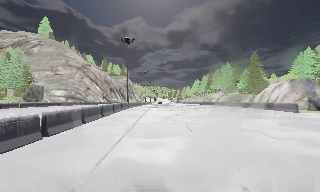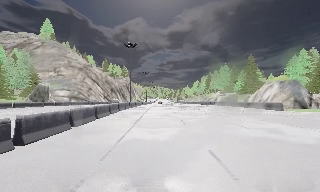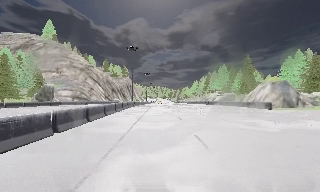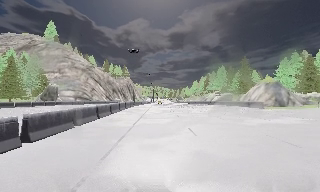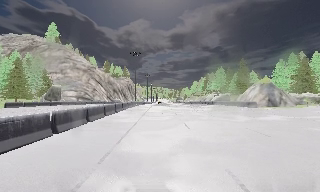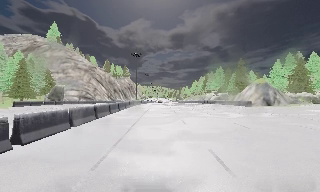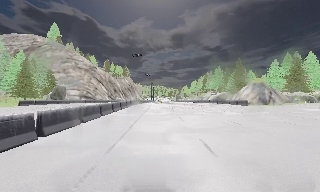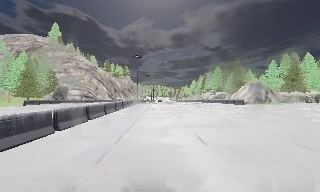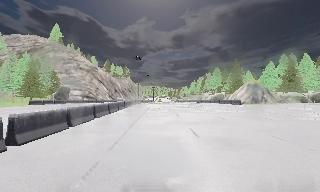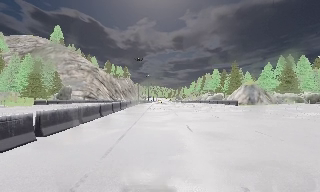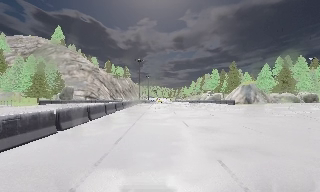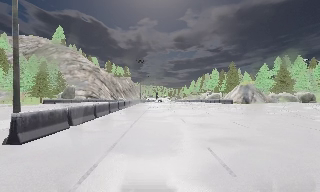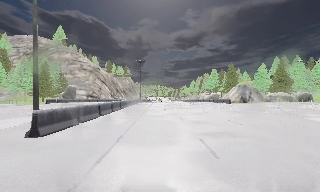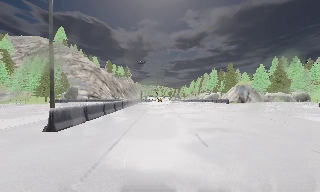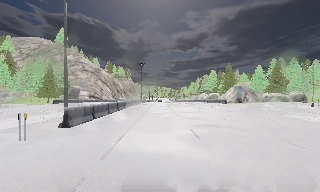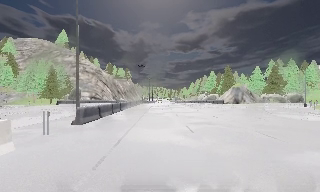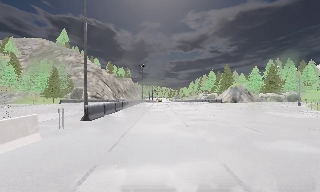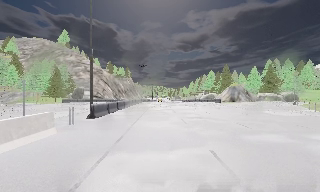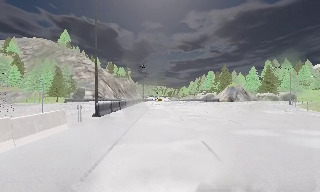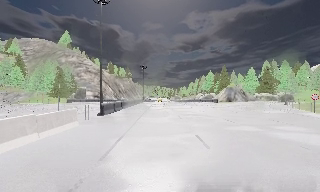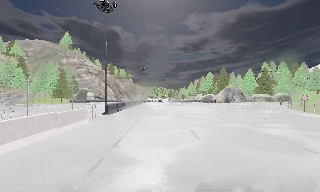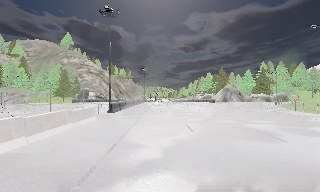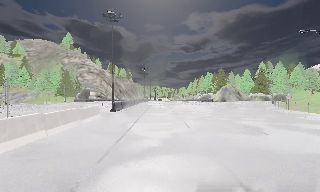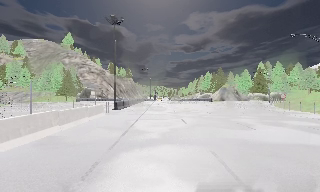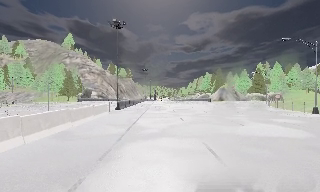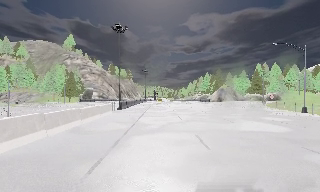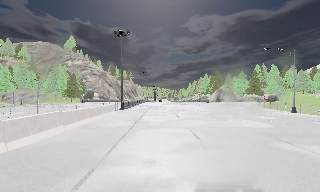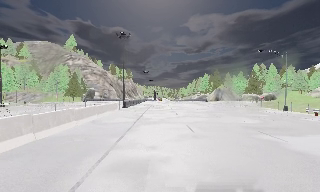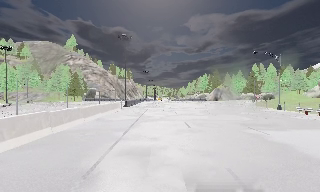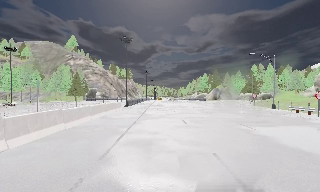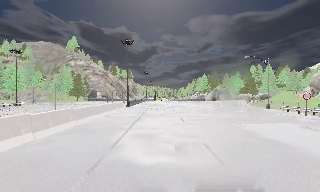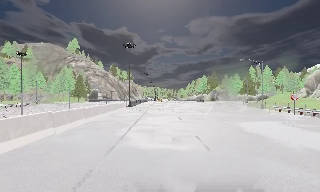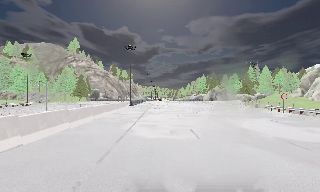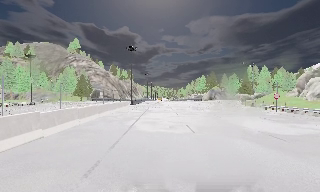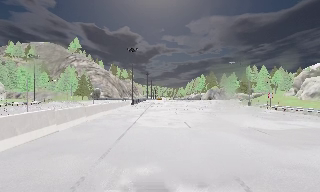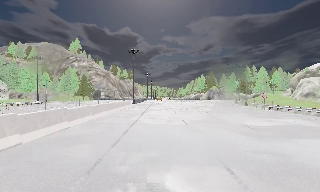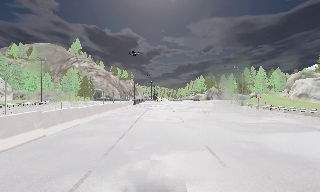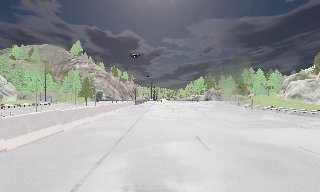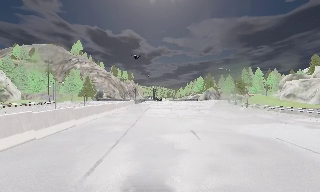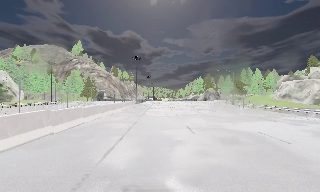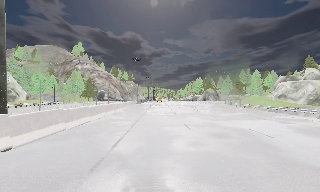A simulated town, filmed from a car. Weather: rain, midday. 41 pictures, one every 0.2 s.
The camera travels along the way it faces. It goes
backward.
0.0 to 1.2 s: The camera travels backward, about 11 m, so what stands in front gets smaller. It loses speed.
1.2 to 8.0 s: The camera travels backward, about 40 m, so what stands in front gets smaller.
The film runs backward here.
